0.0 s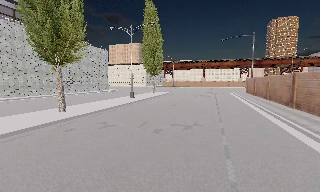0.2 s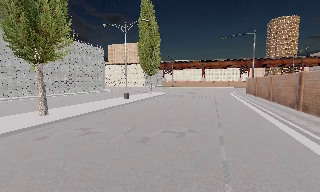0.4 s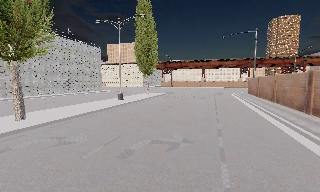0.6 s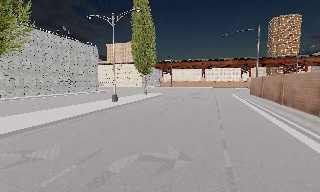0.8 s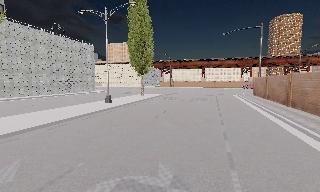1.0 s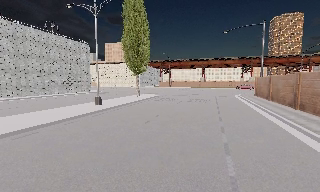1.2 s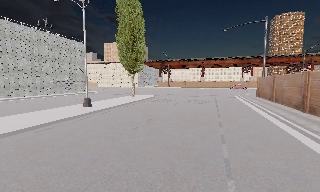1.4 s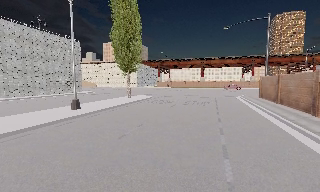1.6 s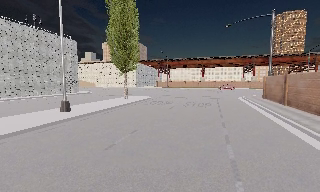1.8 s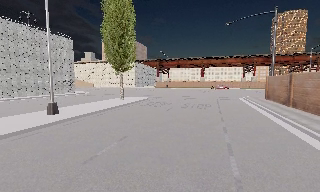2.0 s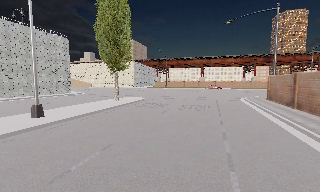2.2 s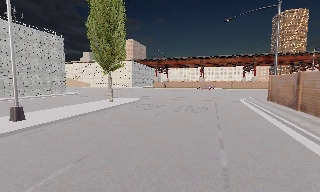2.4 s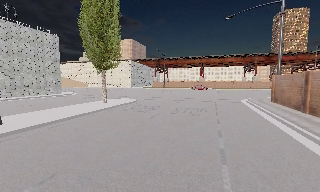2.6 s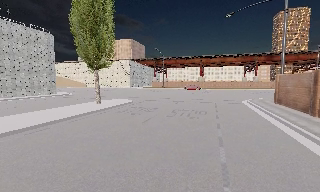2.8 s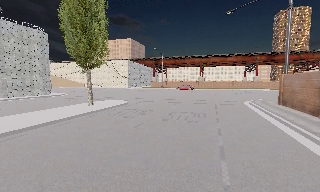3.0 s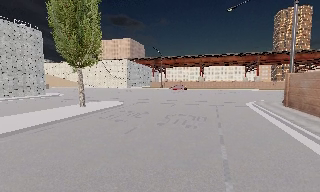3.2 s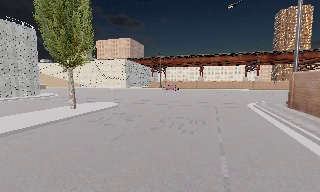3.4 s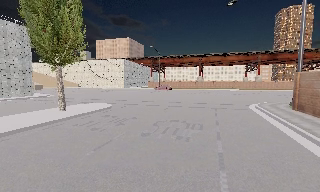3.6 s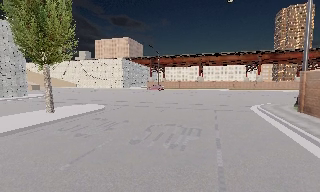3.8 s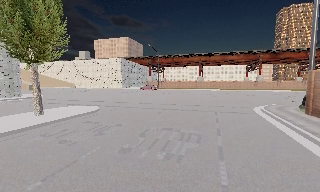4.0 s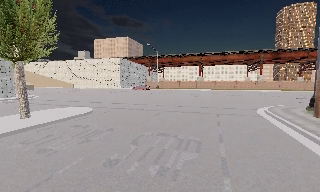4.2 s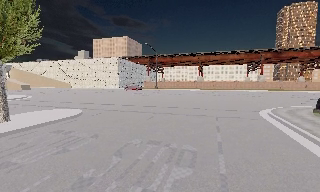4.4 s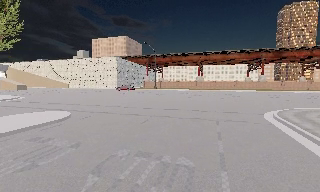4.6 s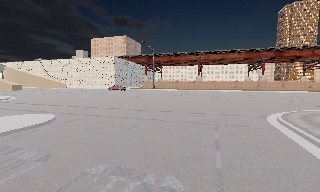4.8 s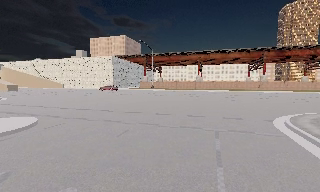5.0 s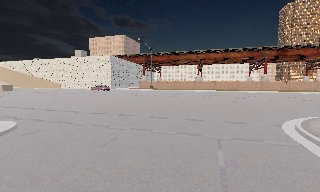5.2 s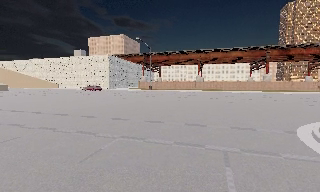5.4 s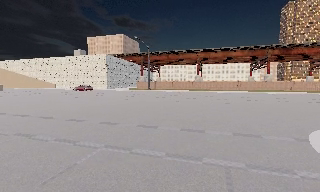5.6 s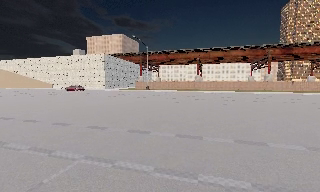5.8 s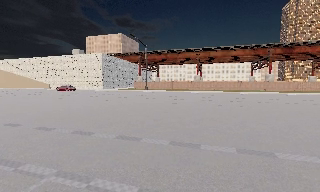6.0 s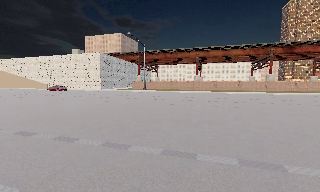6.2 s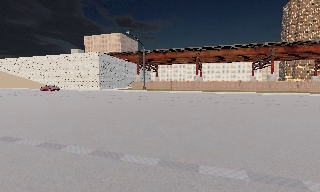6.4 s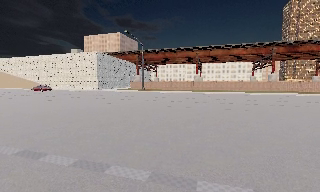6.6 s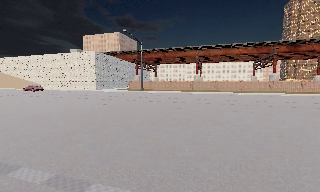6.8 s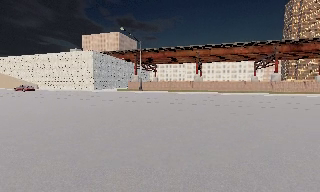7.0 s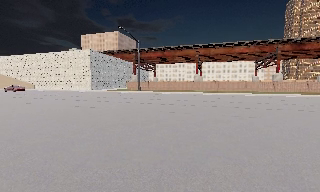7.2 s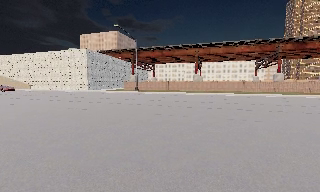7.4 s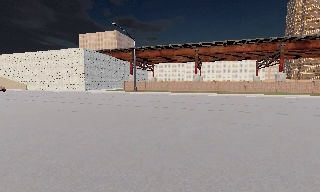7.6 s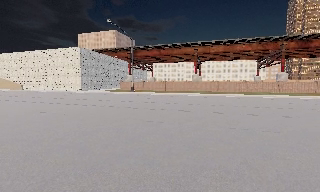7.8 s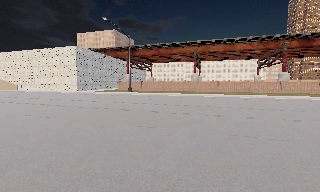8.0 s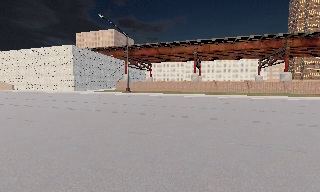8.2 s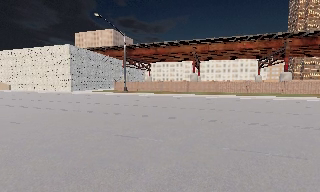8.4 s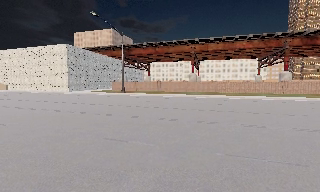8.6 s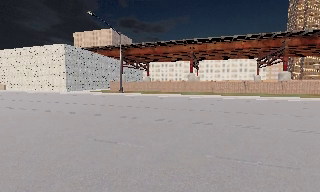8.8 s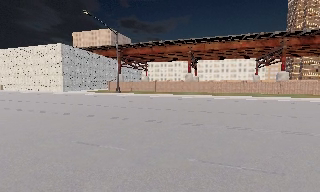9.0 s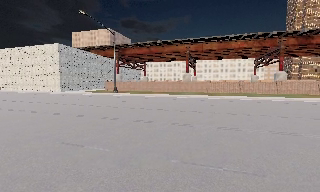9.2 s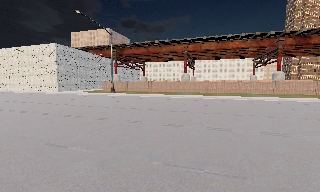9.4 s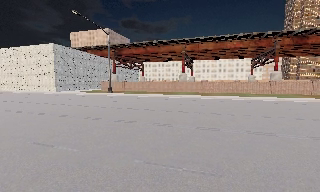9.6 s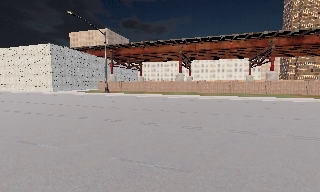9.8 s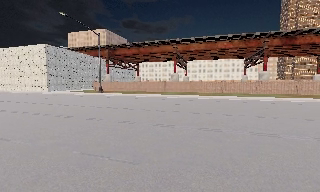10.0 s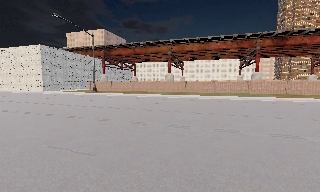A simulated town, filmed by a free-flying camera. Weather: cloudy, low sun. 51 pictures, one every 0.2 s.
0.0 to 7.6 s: The camera travels forward, about 35 m, so what stands in front looms larger.
7.6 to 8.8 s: The camera travels forward and to its right, about 3.5 m, so what stands in front looms larger. It loses speed.
8.8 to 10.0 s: The camera travels to its right, about 4.5 m, so close, fixed things drift to the left. It gains speed.
The film runs forward here.
